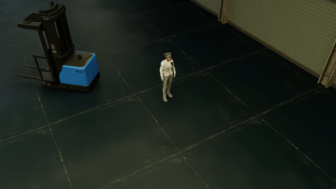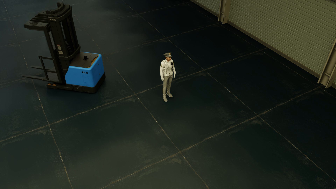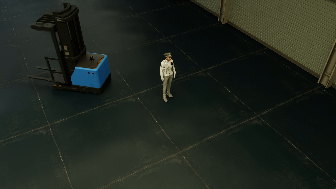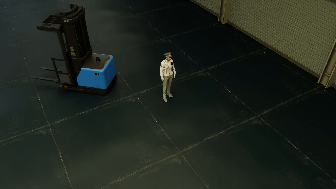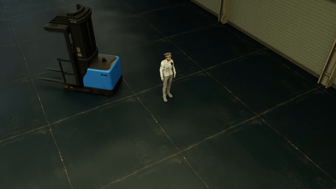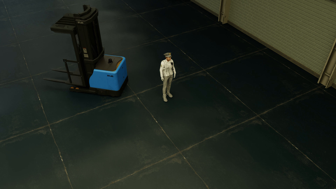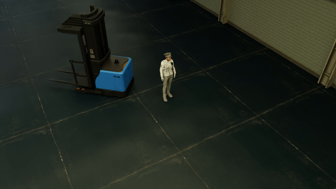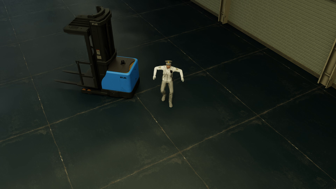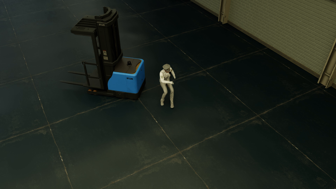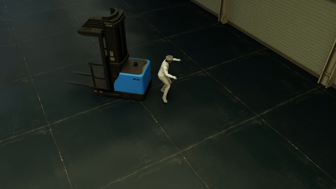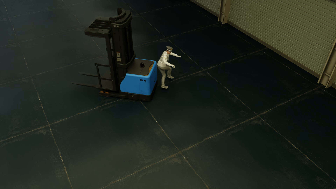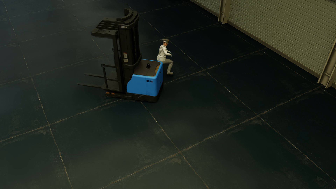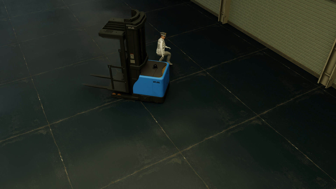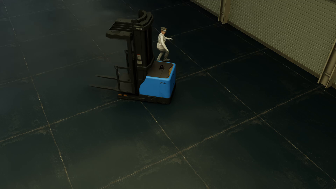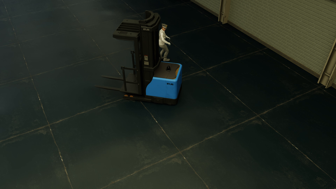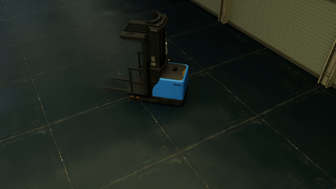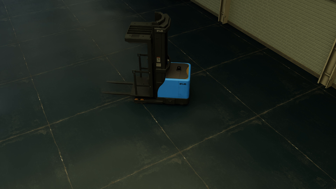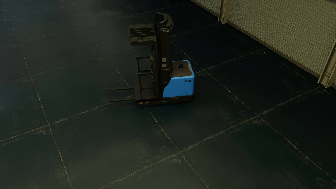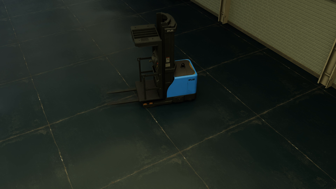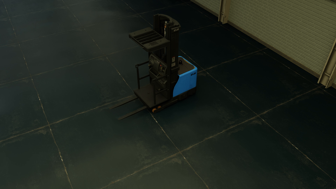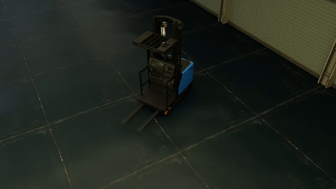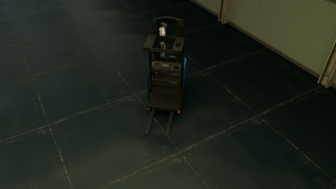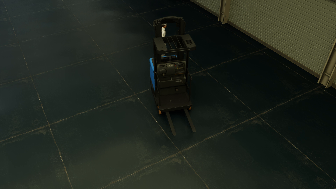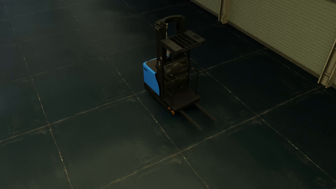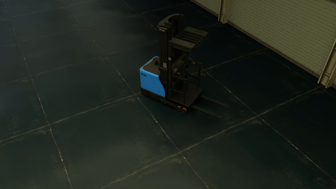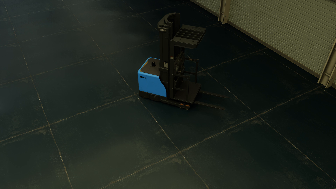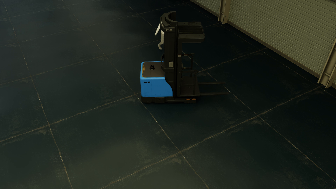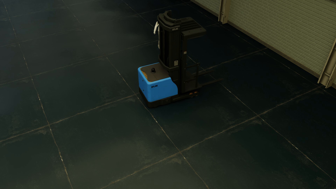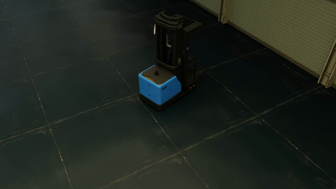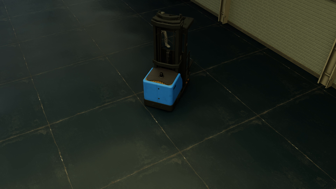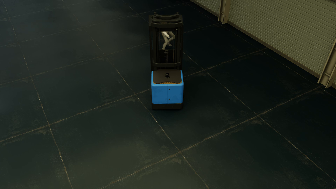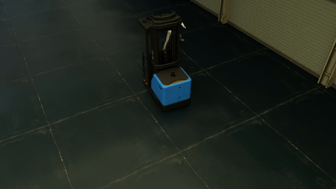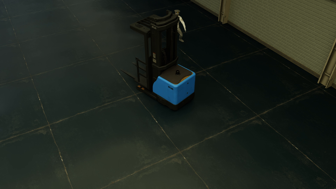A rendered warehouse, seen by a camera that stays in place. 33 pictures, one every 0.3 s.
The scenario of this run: Near miss between a forklift and a person.
